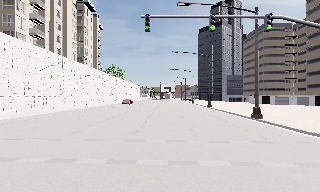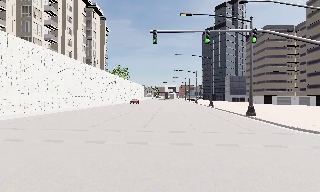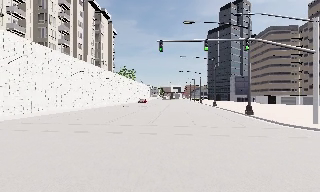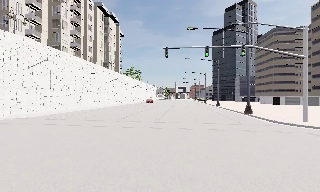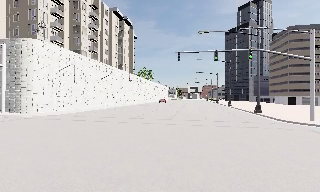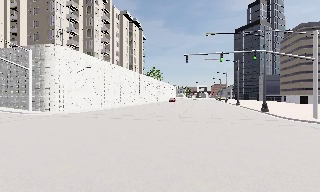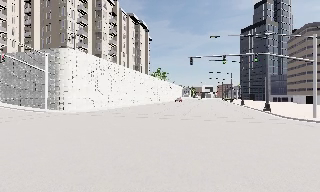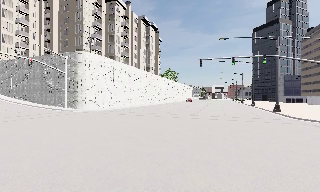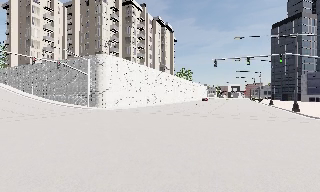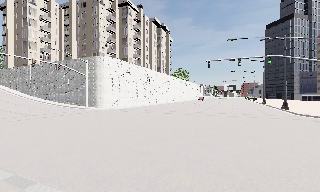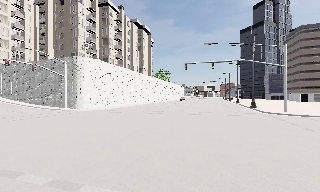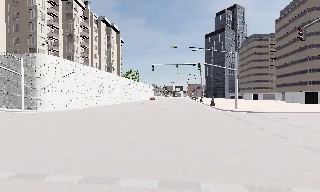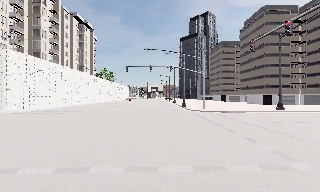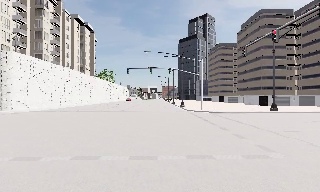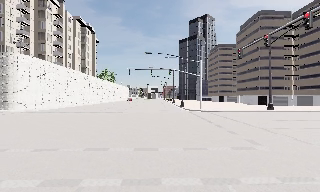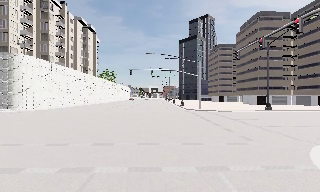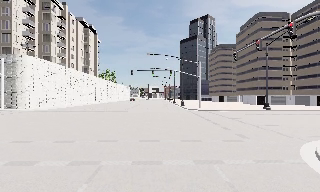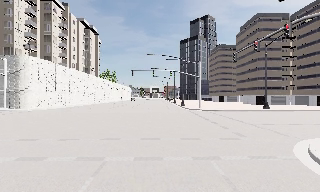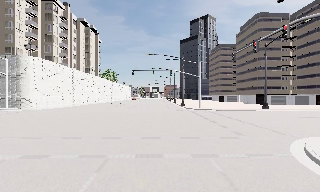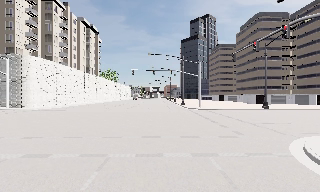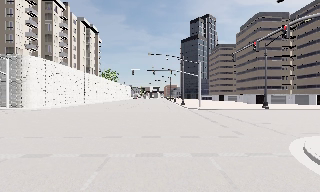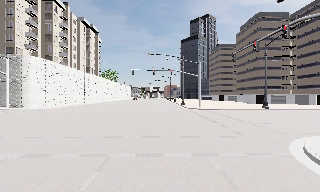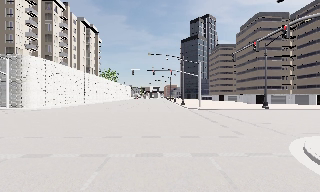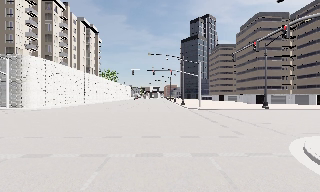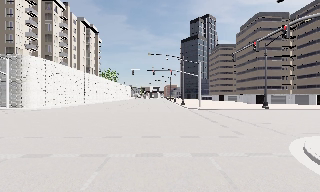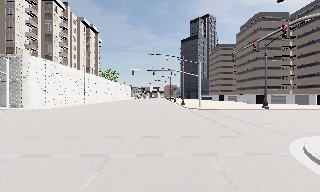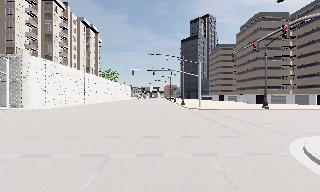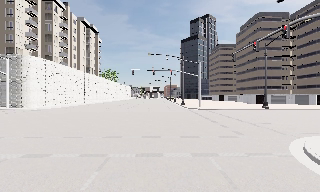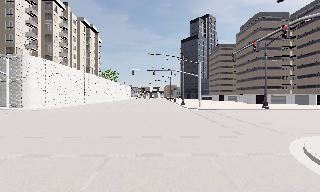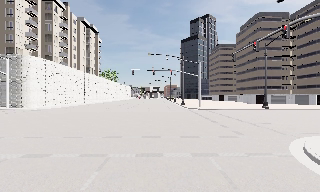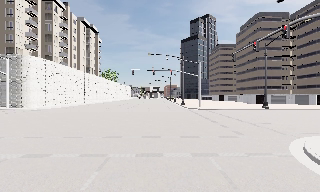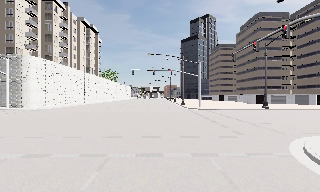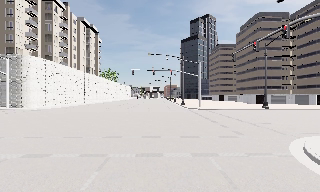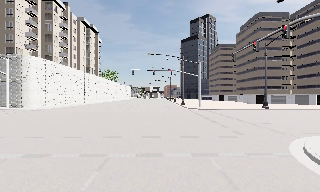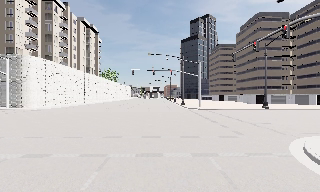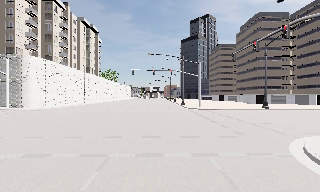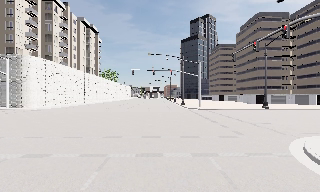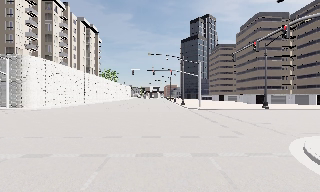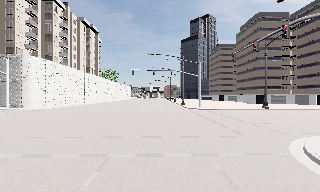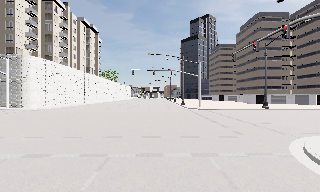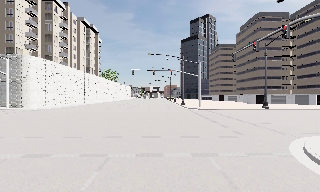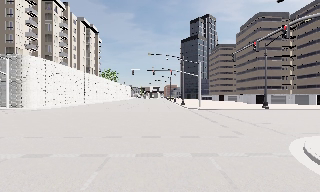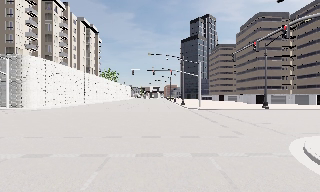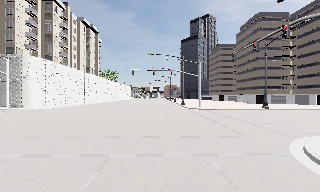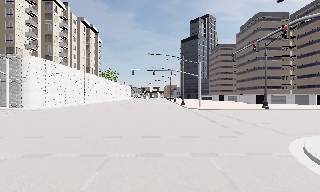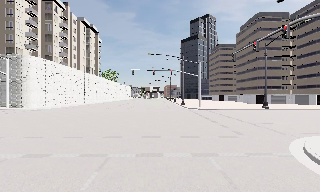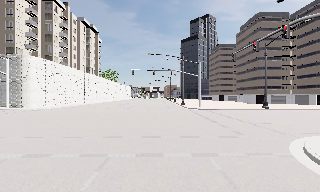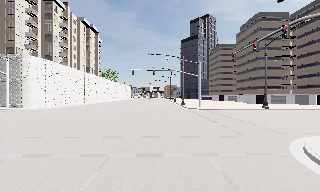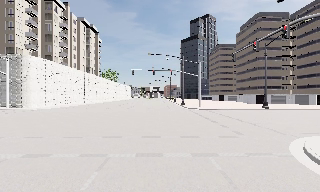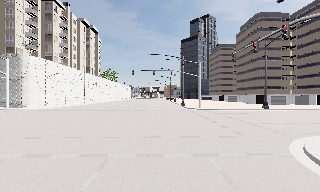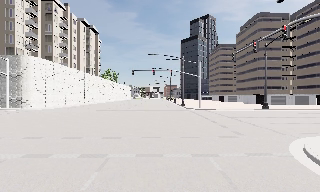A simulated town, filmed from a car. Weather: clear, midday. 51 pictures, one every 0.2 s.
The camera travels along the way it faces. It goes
backward.
0.0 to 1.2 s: The camera pans to its left, which is counterclockwise from overhead, by about 15 degrees. It travels backward, about 10 m, so what stands in front gets smaller.
1.2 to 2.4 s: The scene slides to the left, as the camera pans about 20 degrees to its right. It travels backward, about 6 m, so what stands in front gets smaller.
2.4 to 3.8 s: The camera travels backward, about 3.5 m, so what stands in front gets smaller. It loses speed.
3.8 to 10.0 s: The camera keeps its place and its aim.
The film runs backward here.
